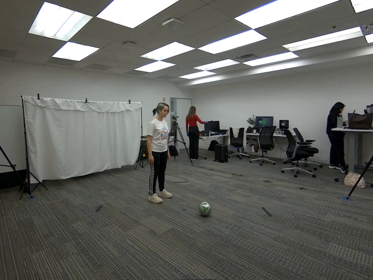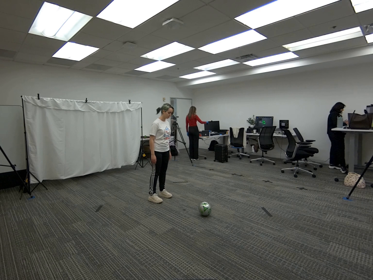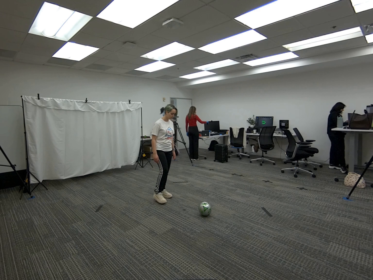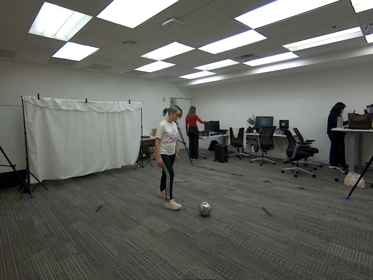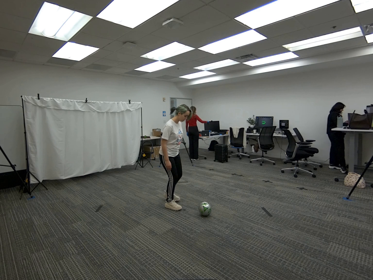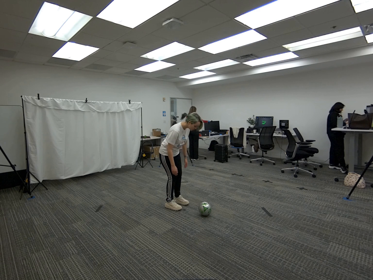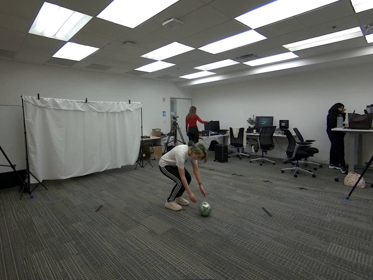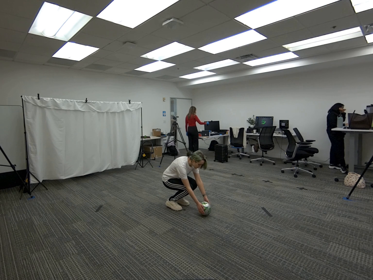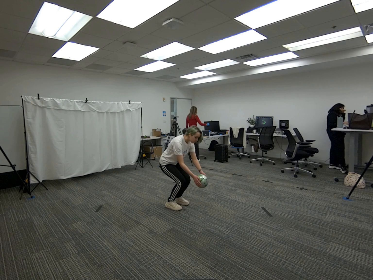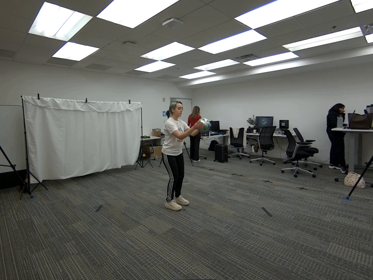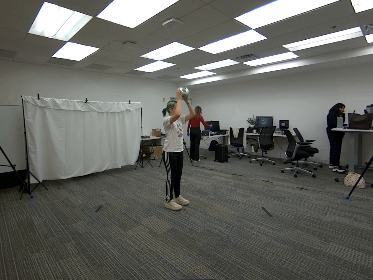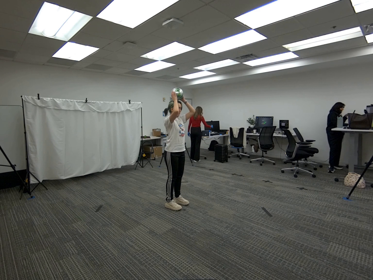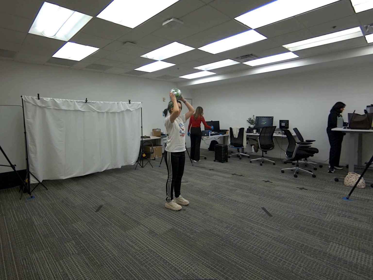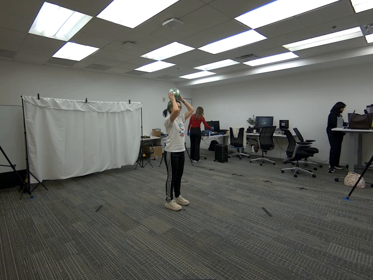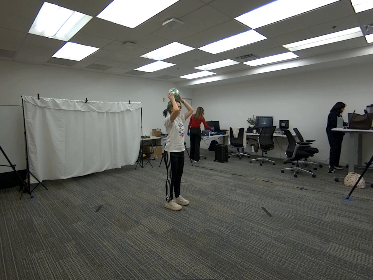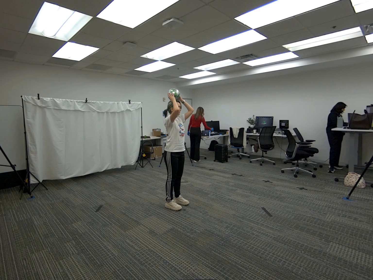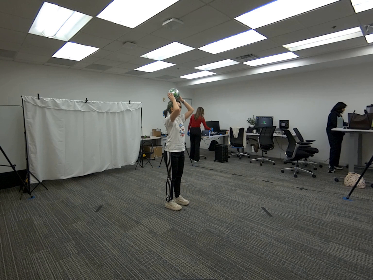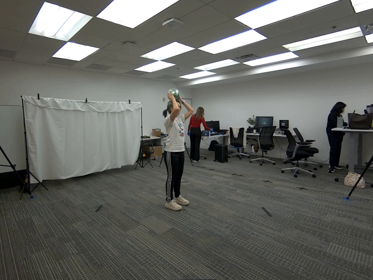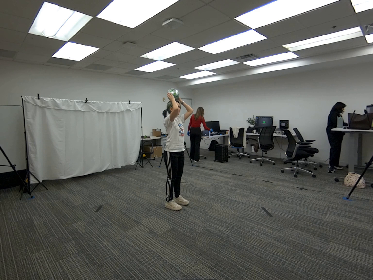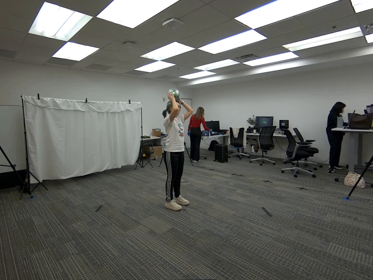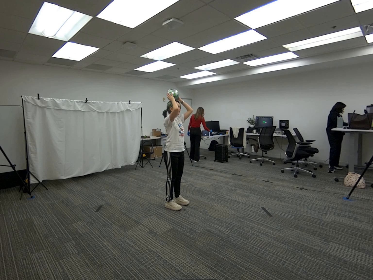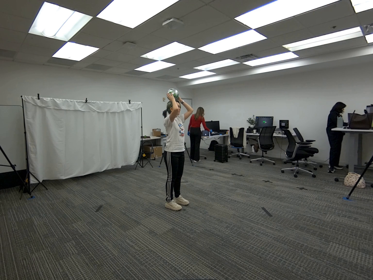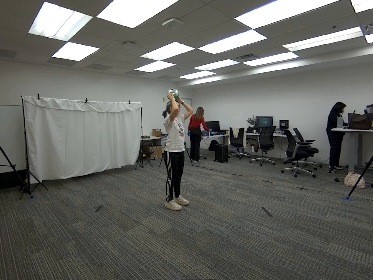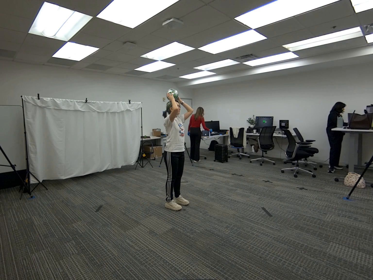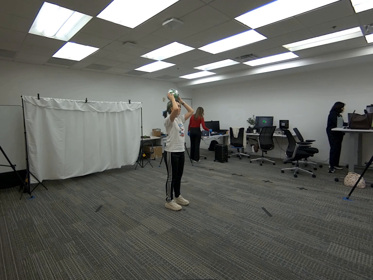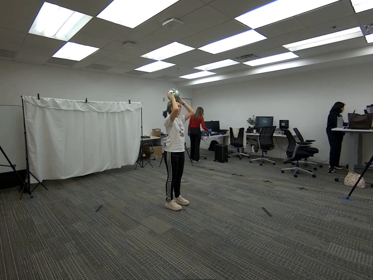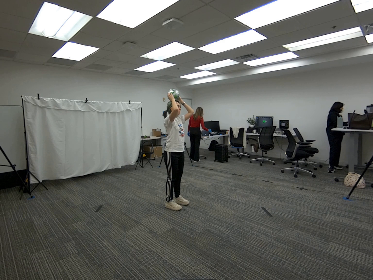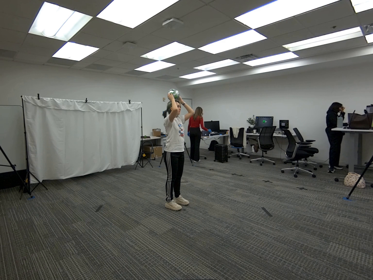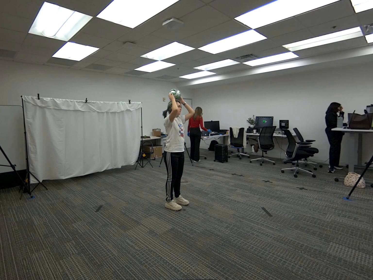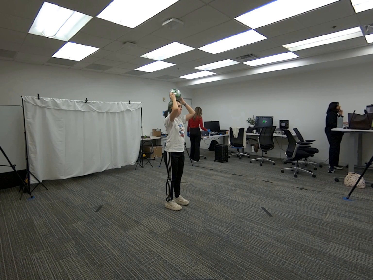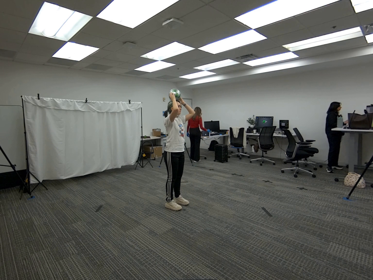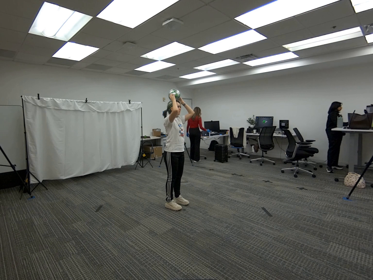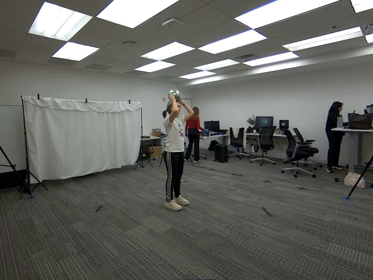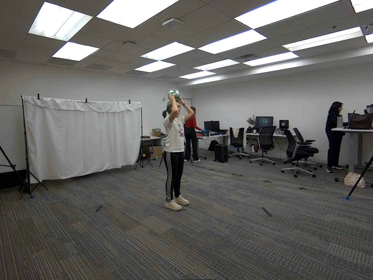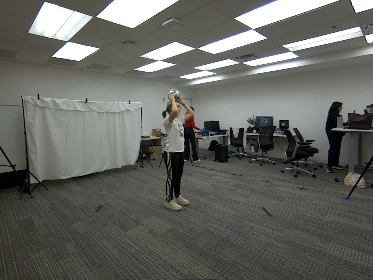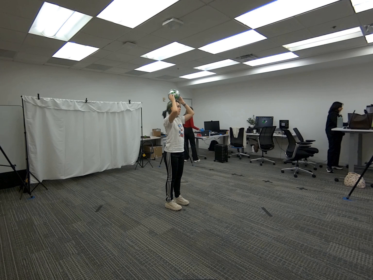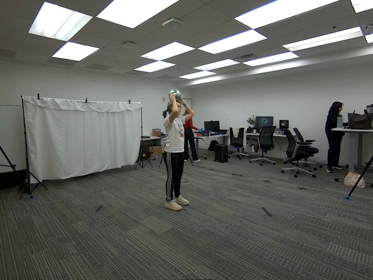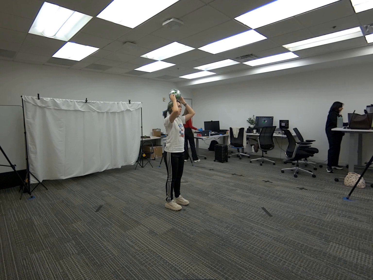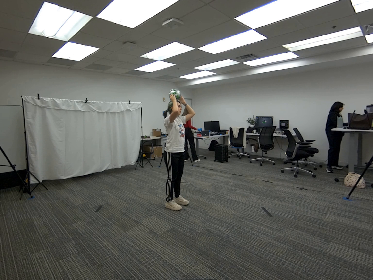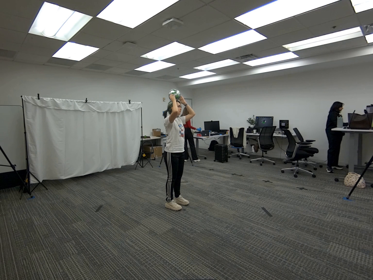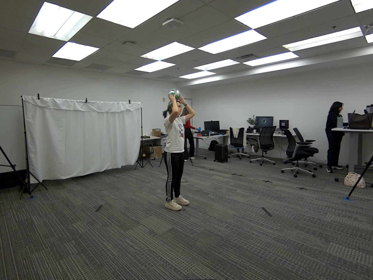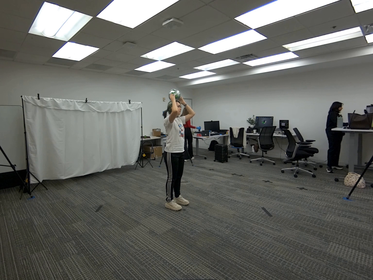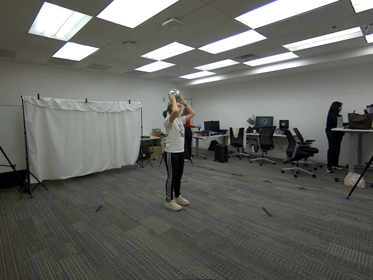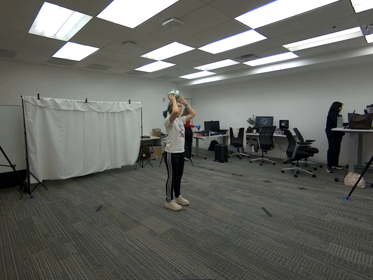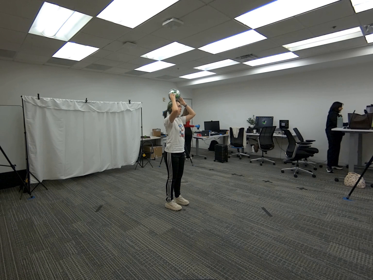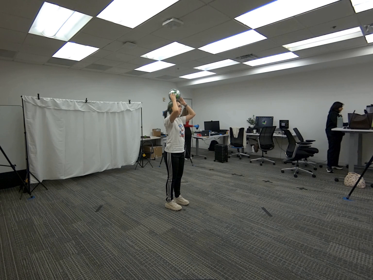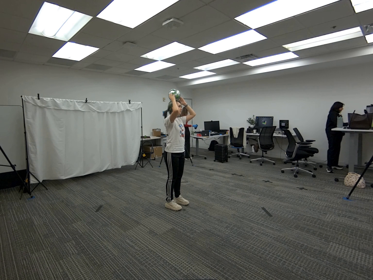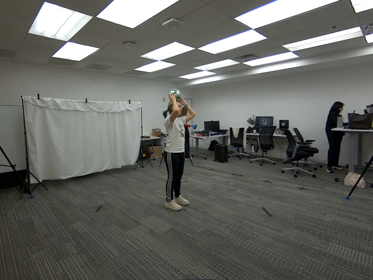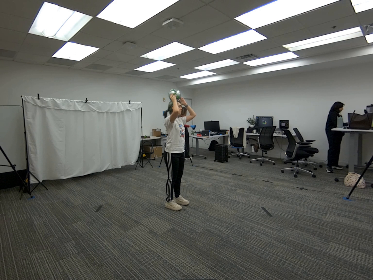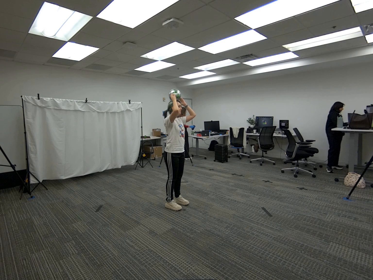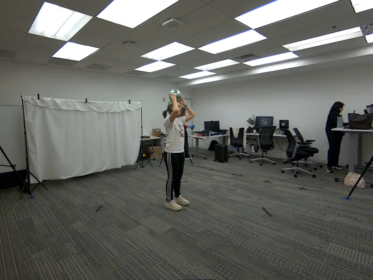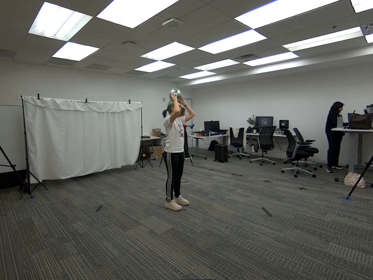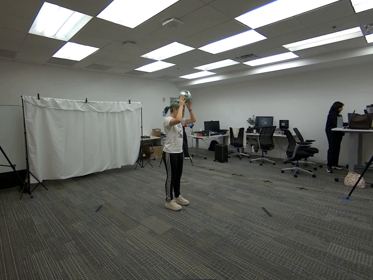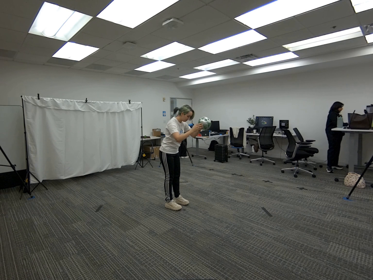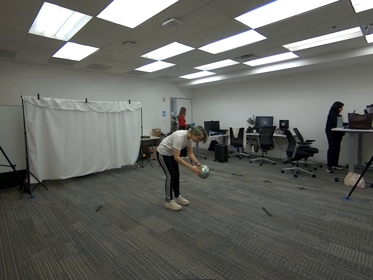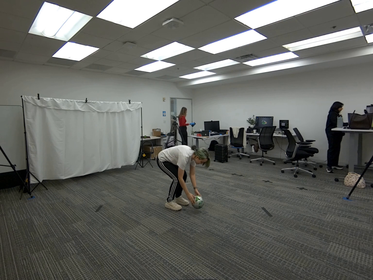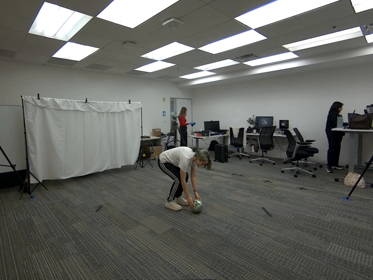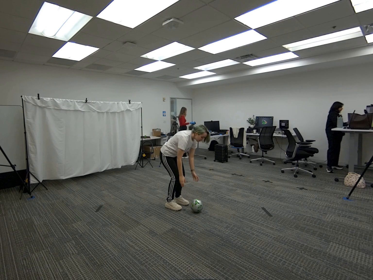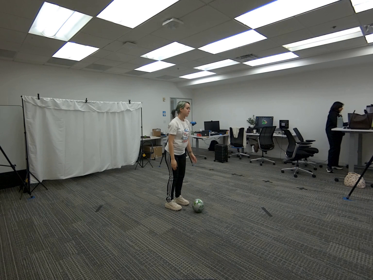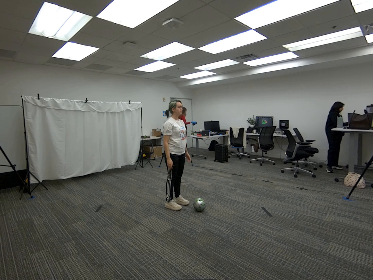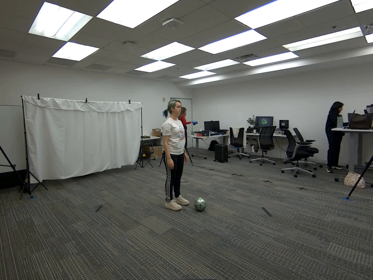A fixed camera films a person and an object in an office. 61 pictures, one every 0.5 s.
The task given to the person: Walk over to the soccer ball pick up the soccer ball with both hands and attempt to balance the soccer ball on your head.
